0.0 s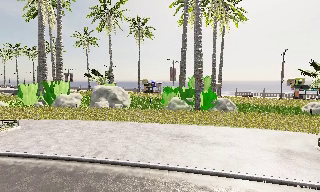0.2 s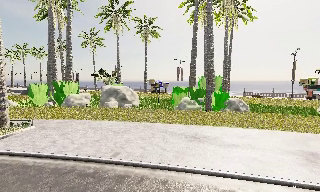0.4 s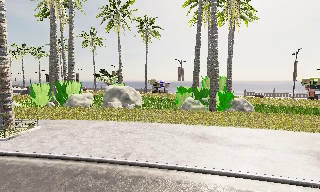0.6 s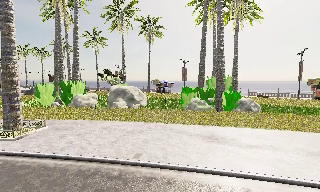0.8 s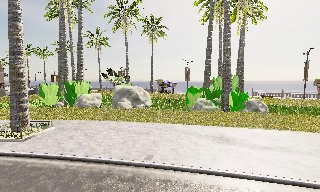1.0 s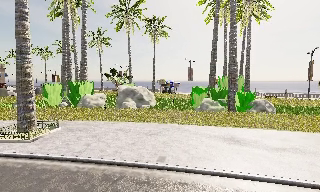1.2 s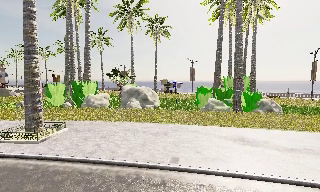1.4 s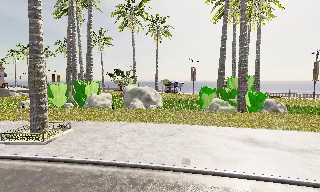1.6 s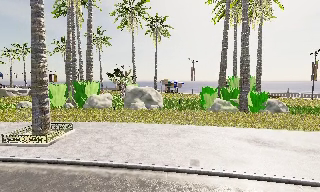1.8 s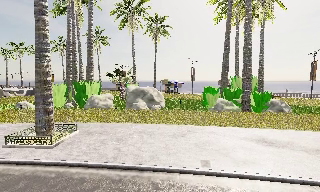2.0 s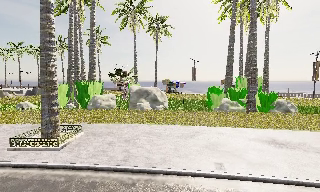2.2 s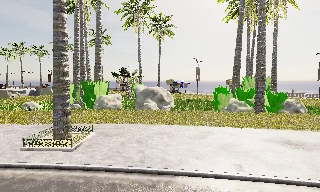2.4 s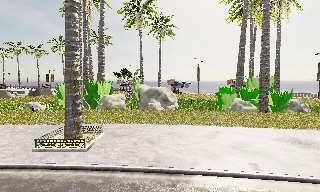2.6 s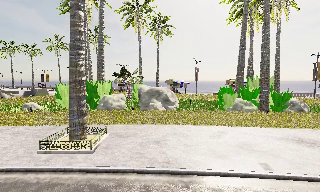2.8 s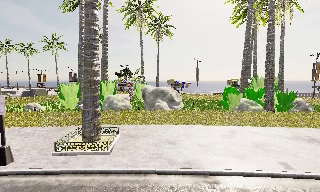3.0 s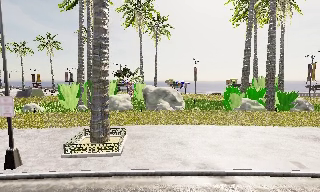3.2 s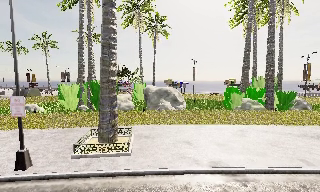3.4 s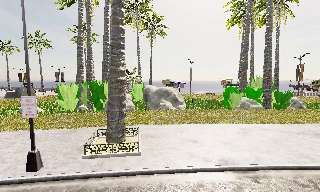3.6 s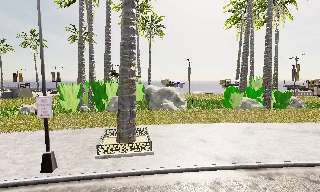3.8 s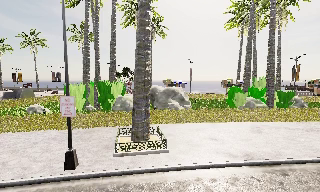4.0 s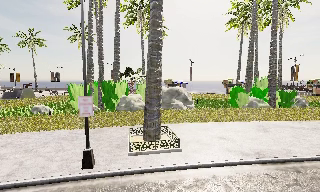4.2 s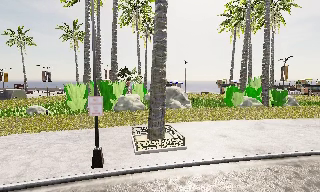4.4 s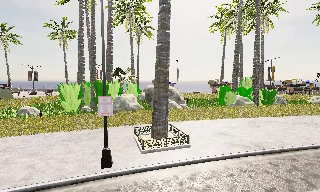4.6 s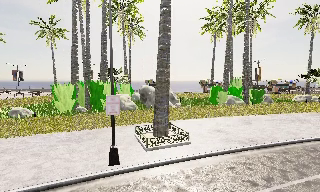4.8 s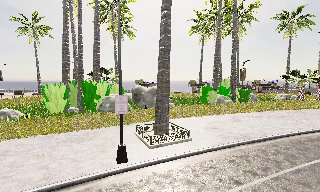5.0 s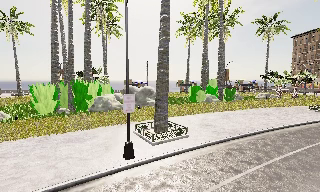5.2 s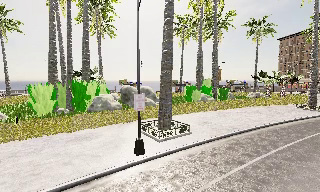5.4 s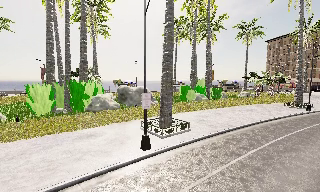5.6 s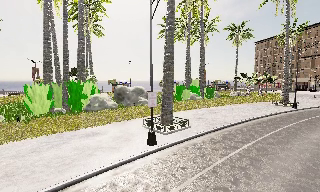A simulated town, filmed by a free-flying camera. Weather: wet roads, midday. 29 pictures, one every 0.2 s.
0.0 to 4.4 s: The camera pans to its right, which is clockwise from overhead, by about 20 degrees. It travels to its left, about 14 m, so close, fixed things drift to the right.
4.4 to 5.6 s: The camera pans to its right, which is clockwise from overhead, by about 25 degrees. It travels to its left and backward, about 5 m.
The film runs forward here.
